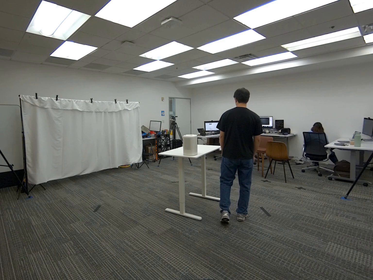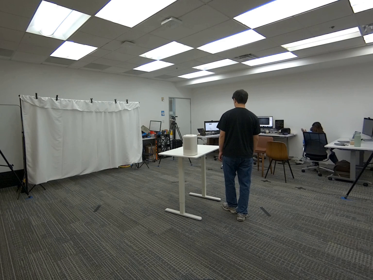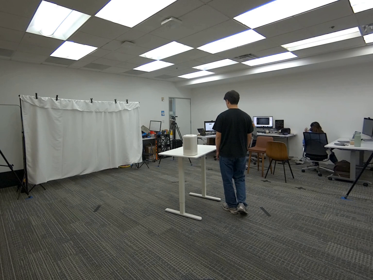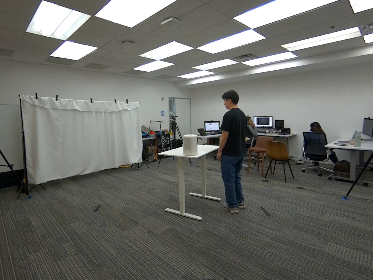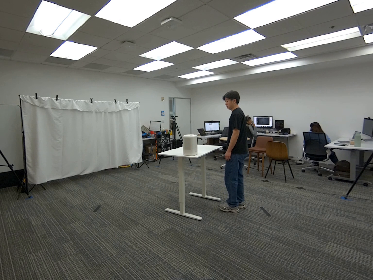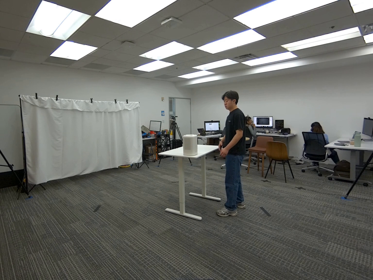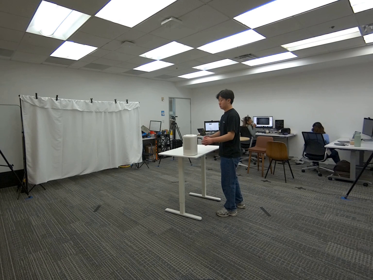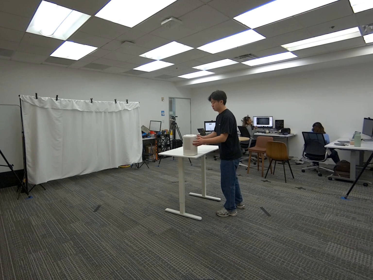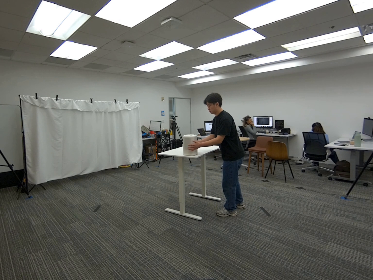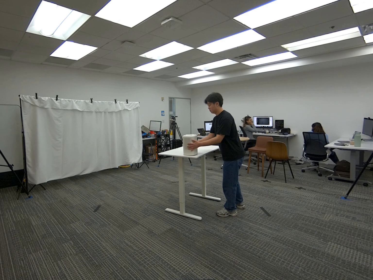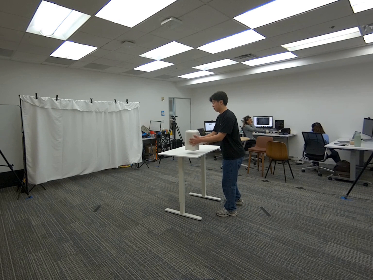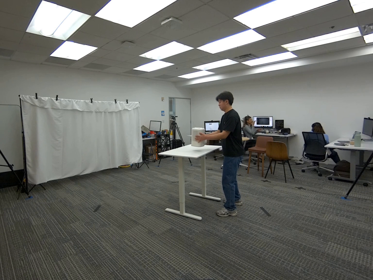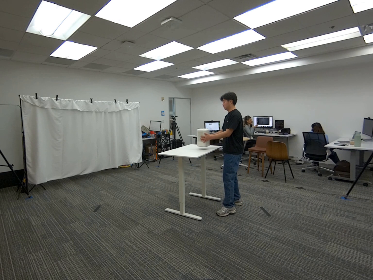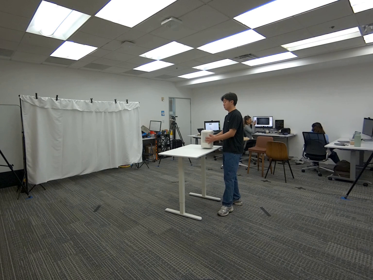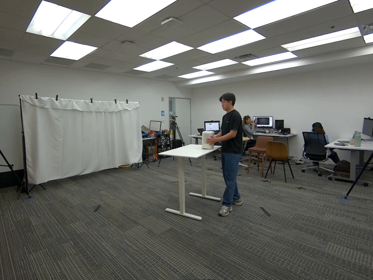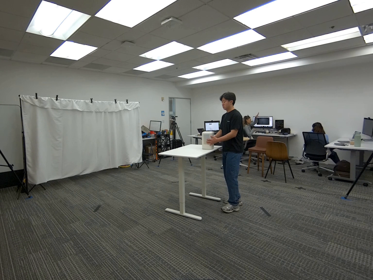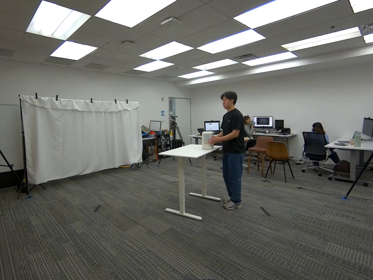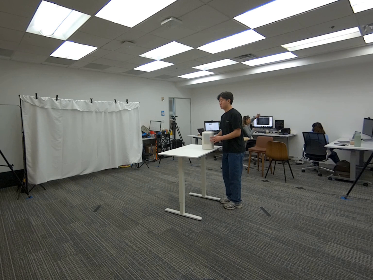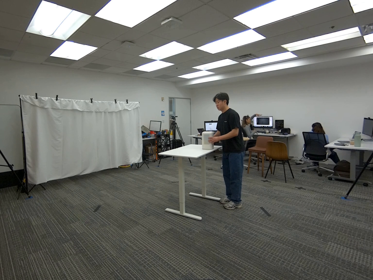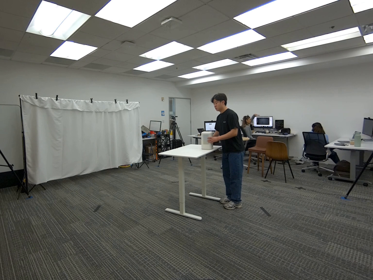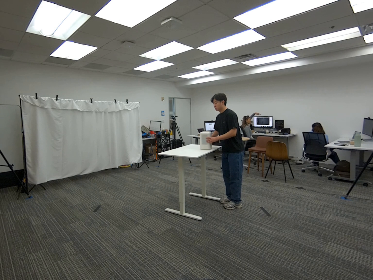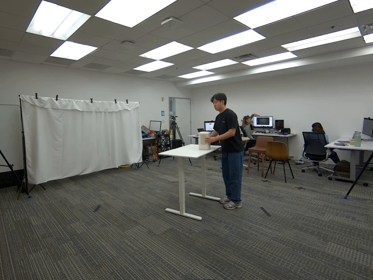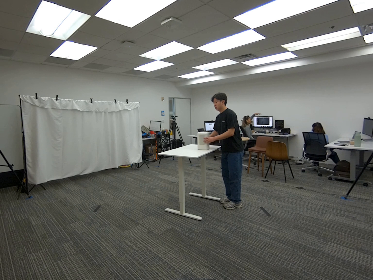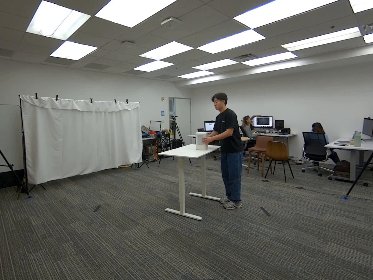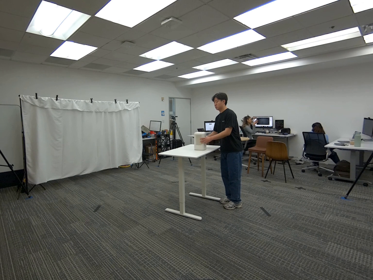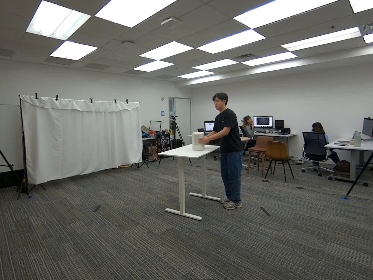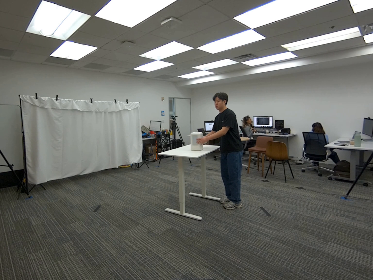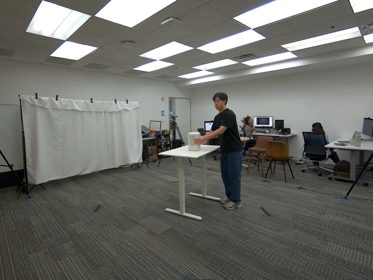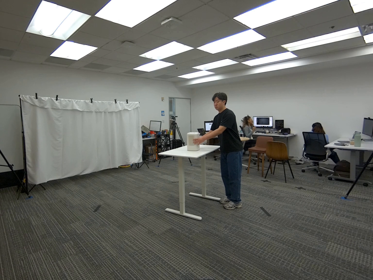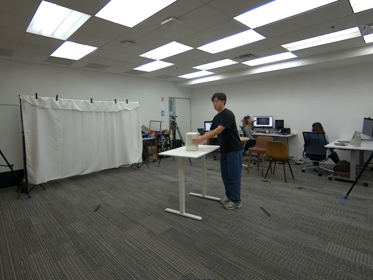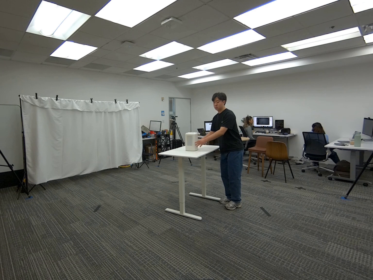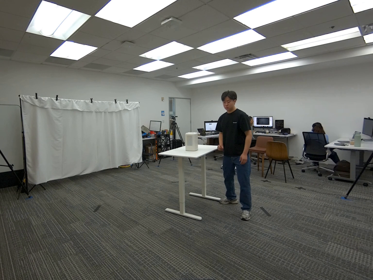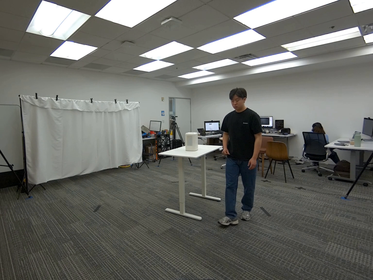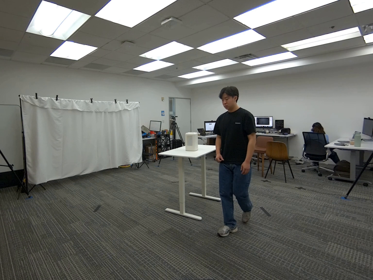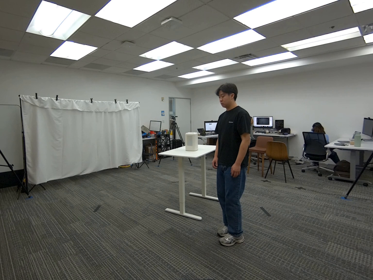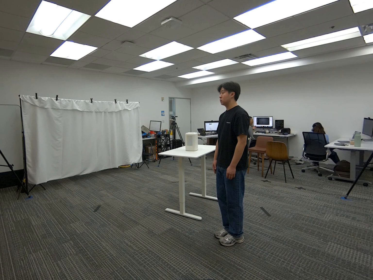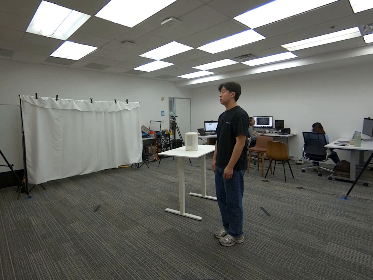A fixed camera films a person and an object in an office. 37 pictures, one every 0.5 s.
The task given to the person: Walk over to the Air Purifier on the white desk and pick up the air purifier and place on a different spot on the white desk and push the air purifier away from you. Step away when complete.
